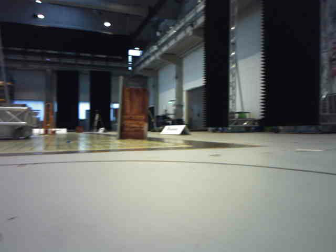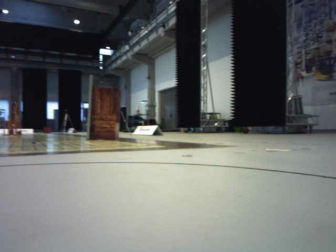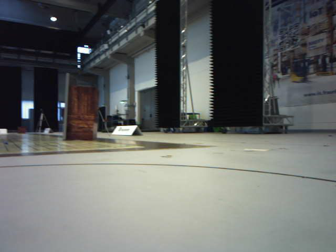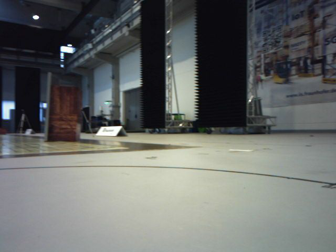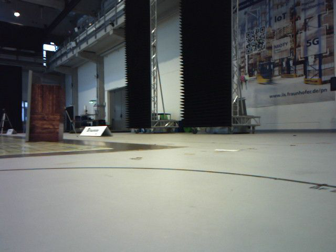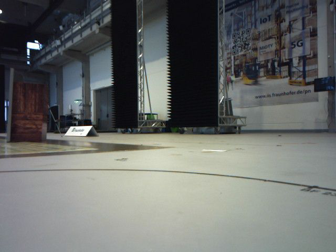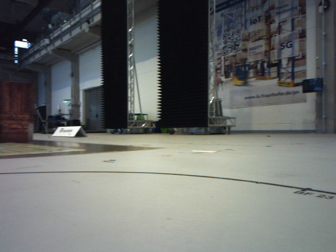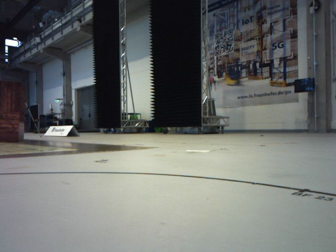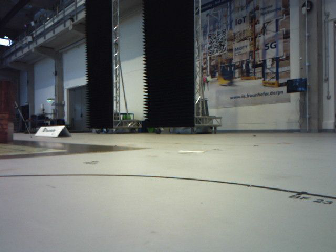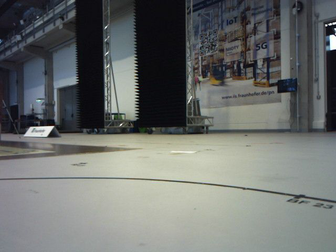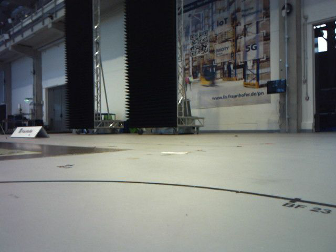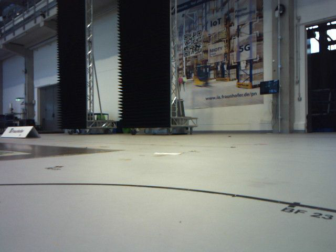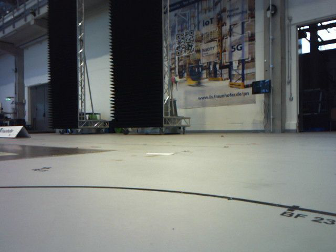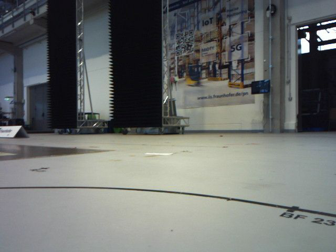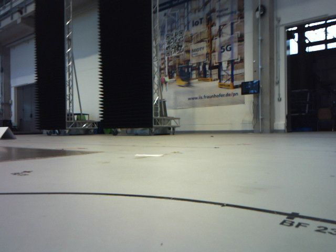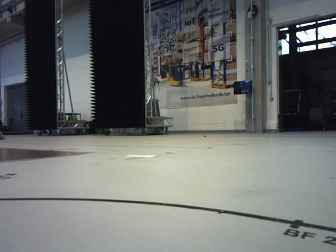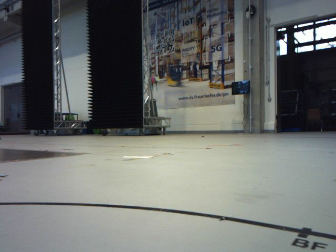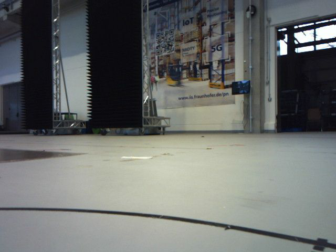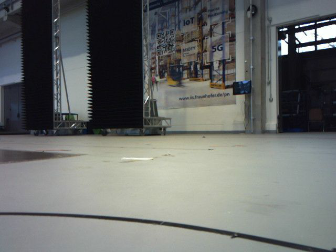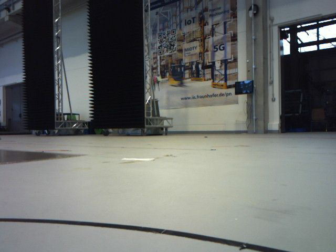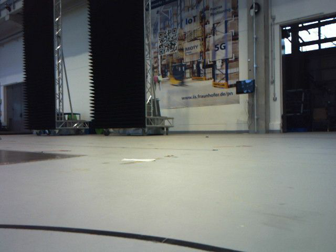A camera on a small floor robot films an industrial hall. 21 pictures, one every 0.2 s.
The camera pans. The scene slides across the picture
to the left.
The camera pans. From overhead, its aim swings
clockwise.
0.0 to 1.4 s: The camera pans to its right, which is clockwise from overhead, by about 20 degrees. It travels forward, about 0.2 m, so what stands in front looms larger.
1.4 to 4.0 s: The camera swings to its right by about 10 degrees, and the scene slides to the left. It travels forward, about 0.5 m, so what stands in front looms larger.
The film runs forward here.
